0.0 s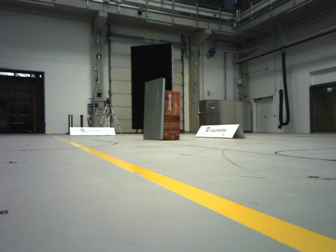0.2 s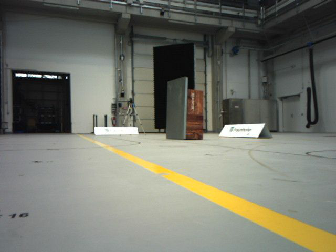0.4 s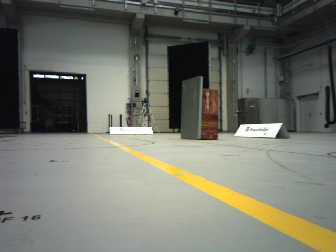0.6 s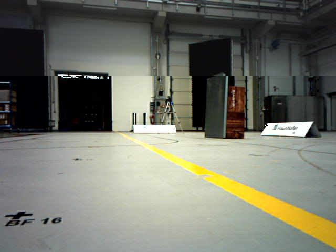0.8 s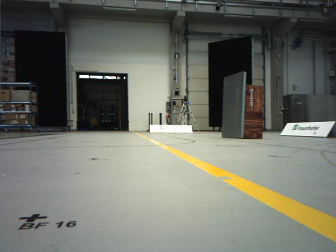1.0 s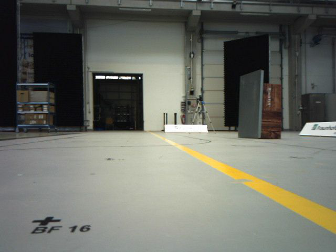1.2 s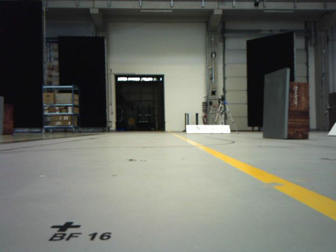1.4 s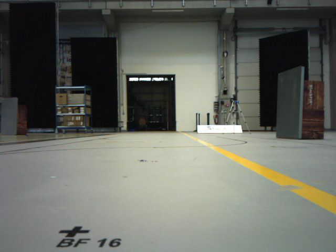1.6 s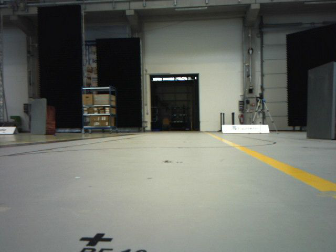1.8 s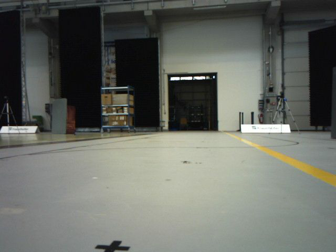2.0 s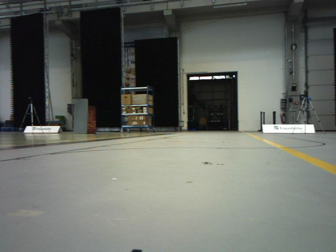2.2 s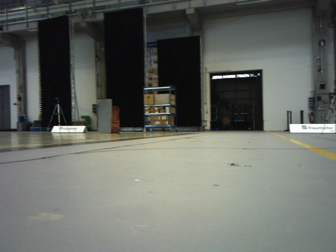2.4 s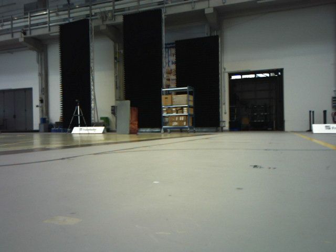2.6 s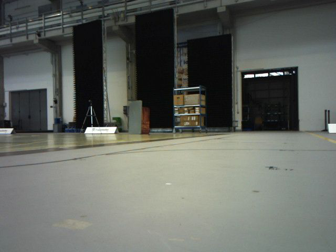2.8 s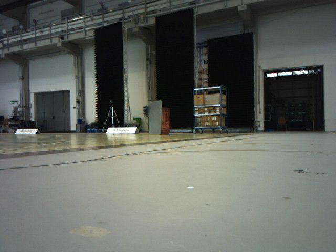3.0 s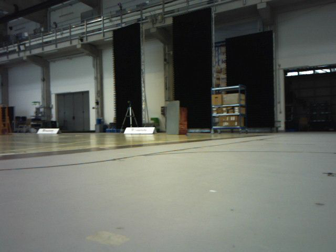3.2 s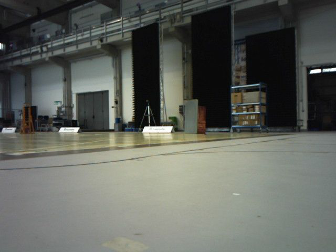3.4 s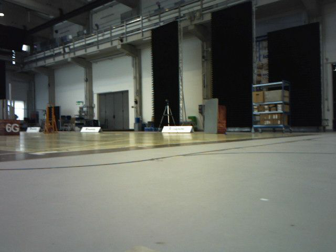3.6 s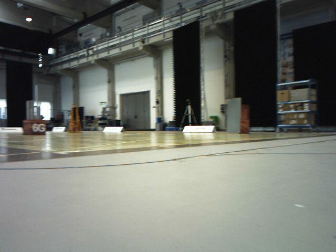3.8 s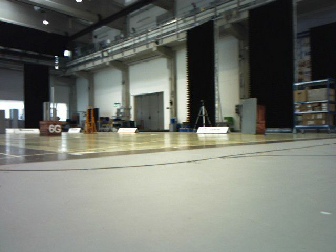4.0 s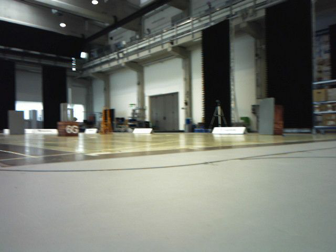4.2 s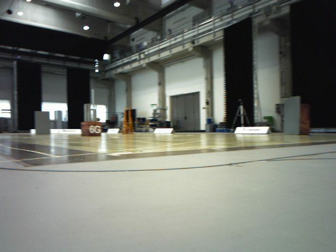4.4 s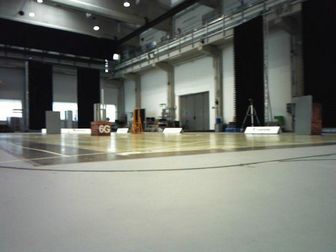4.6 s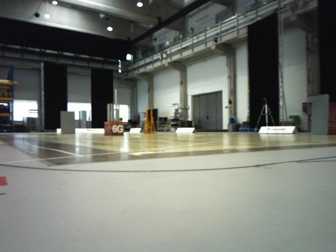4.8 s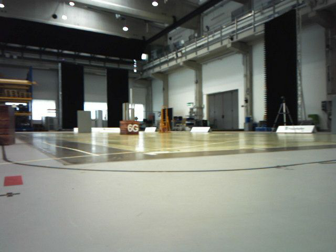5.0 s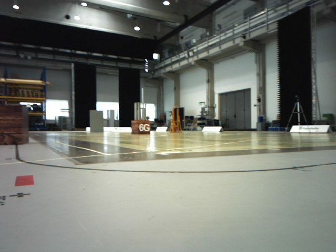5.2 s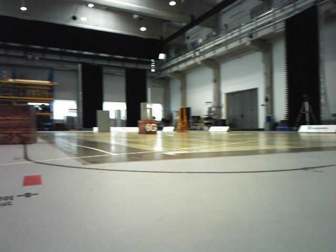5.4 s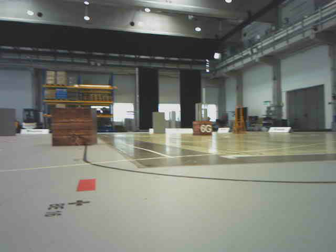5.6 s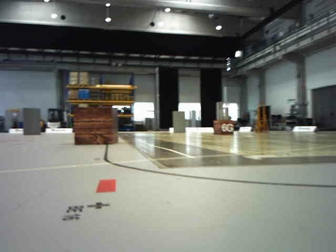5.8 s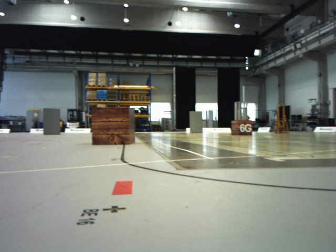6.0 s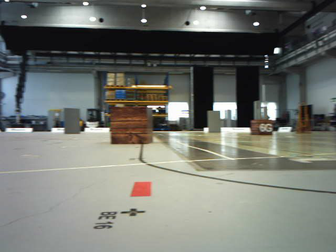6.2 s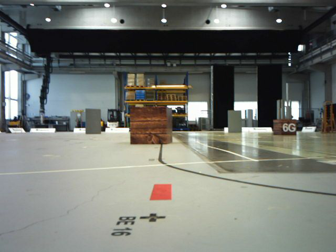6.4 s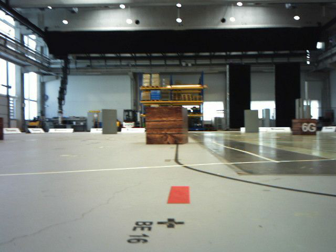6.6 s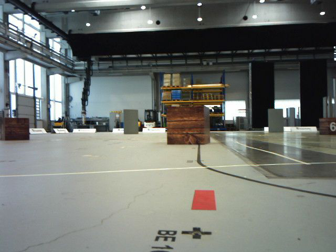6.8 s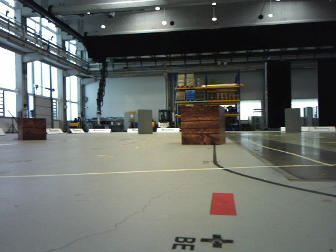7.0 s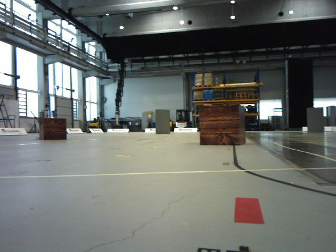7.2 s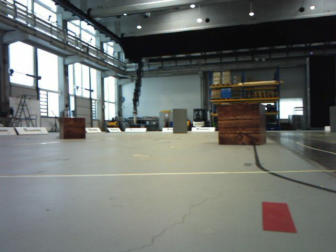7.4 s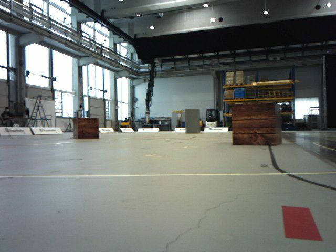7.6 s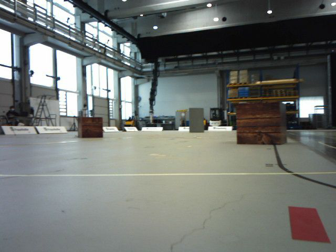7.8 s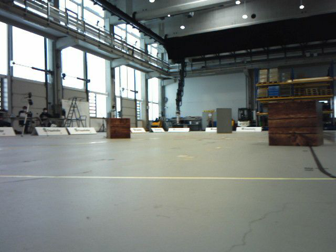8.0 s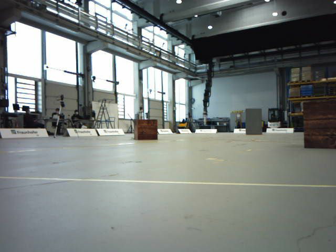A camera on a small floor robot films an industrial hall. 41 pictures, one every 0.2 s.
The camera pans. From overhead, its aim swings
counterclockwise.
The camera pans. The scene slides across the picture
to the right.
0.0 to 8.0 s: The camera pans to its left, which is counterclockwise from overhead, by about 145 degrees. It travels forward, about 1.4 m.
The film runs forward here.
